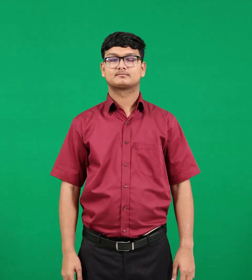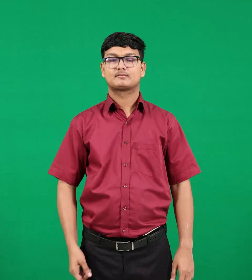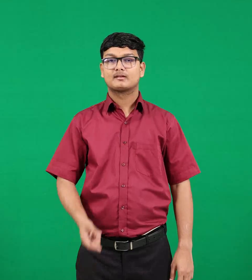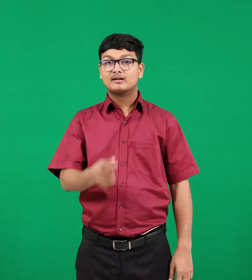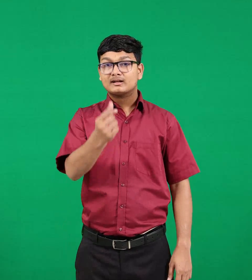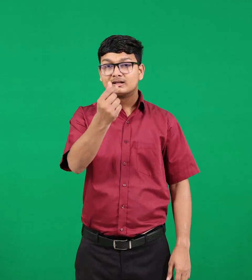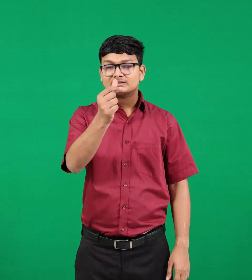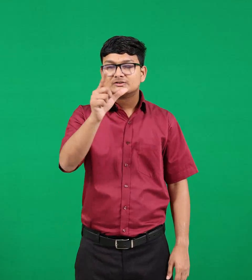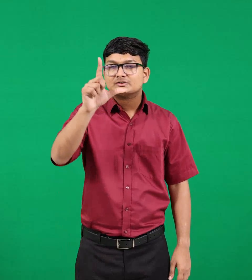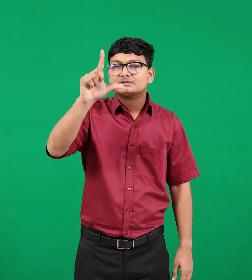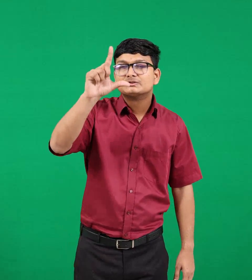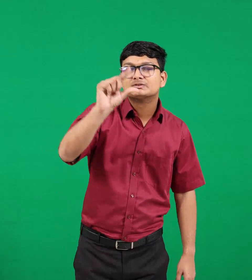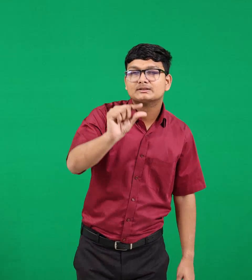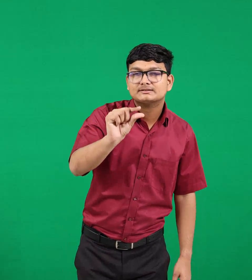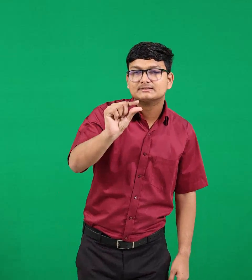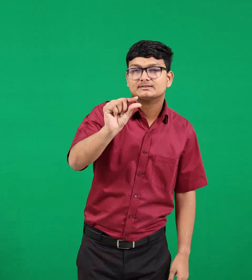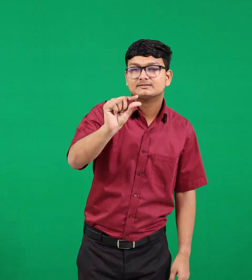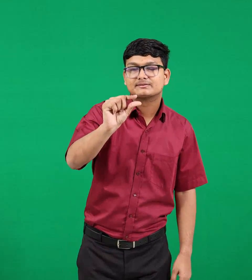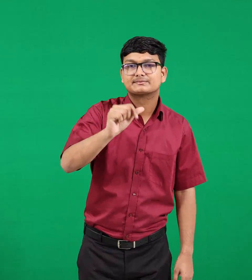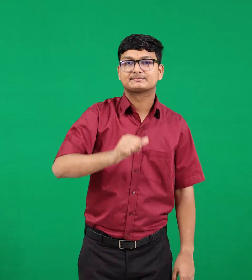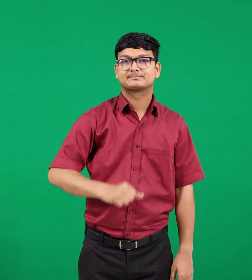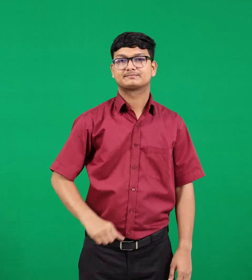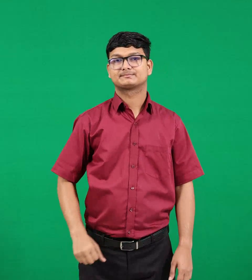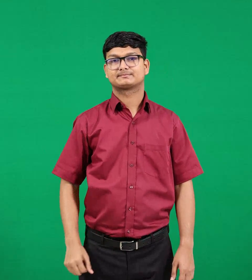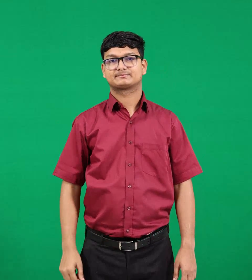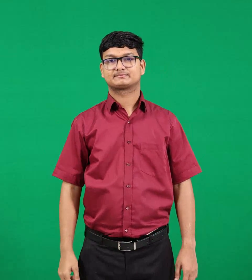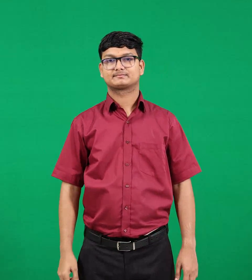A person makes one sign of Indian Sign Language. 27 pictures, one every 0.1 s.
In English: cheap
